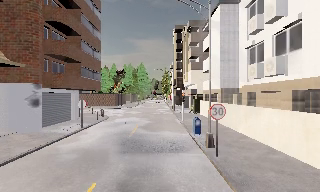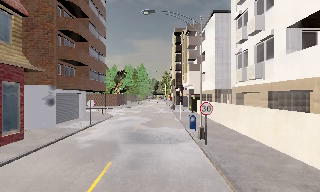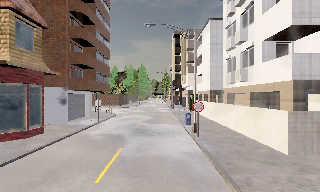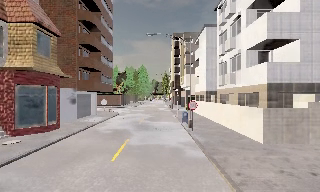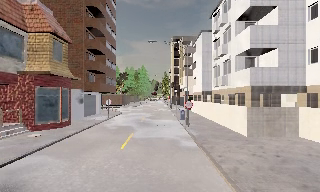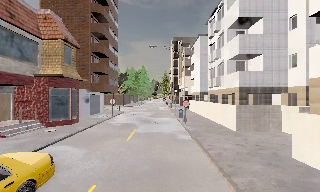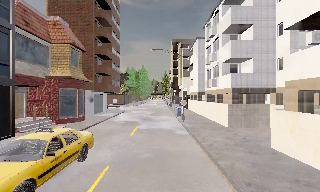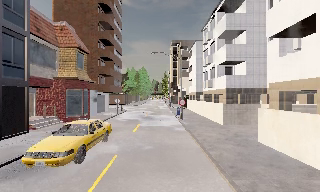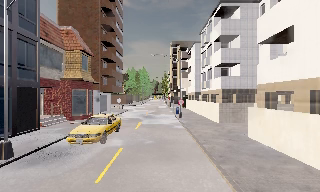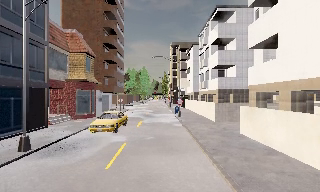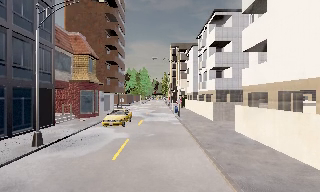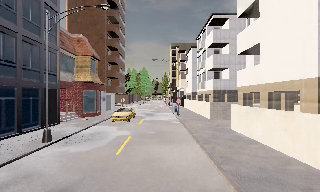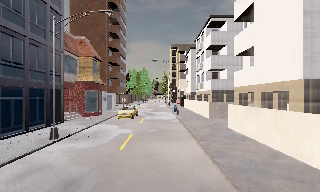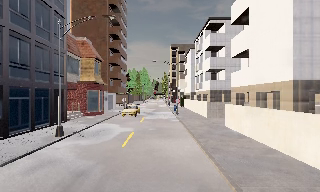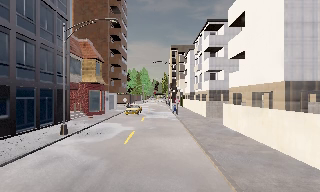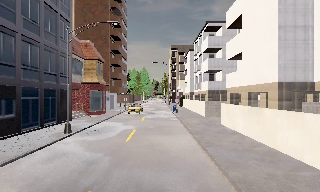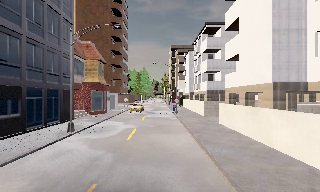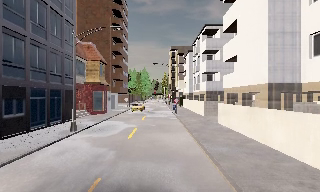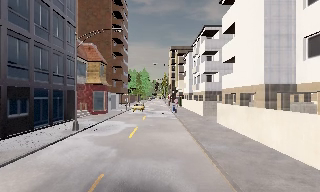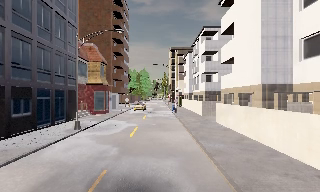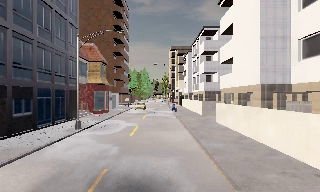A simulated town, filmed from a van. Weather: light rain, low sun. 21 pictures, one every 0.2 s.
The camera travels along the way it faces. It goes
backward.
0.0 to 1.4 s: The camera travels backward, about 11 m, so what stands in front gets smaller.
1.4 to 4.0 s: The camera travels backward, about 7 m, so what stands in front gets smaller. It loses speed.
The film runs backward here.
